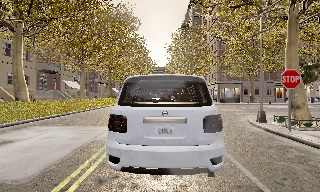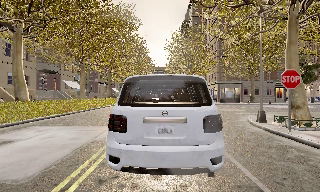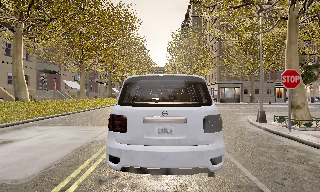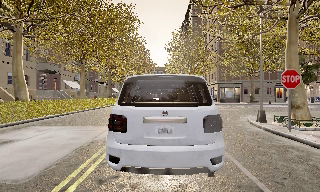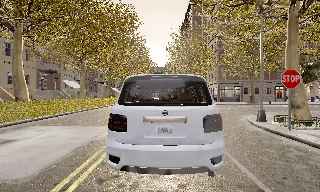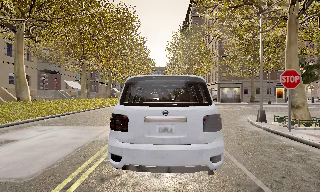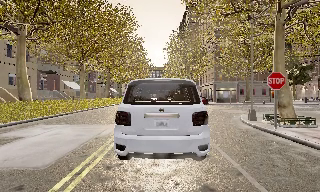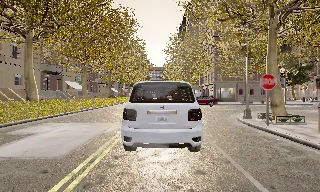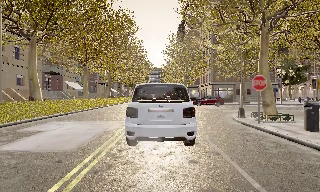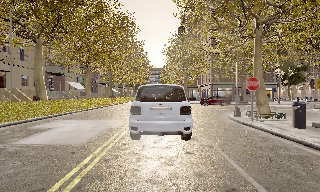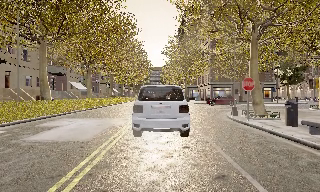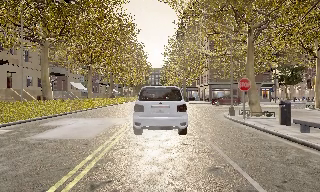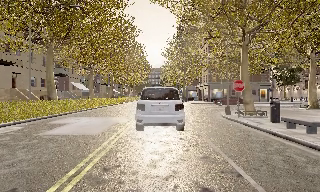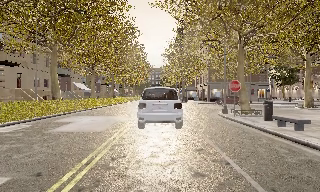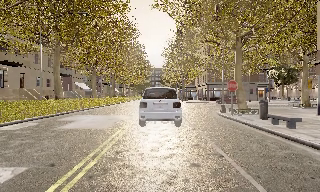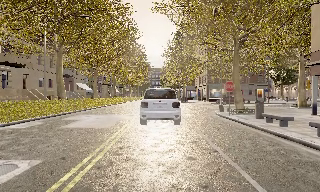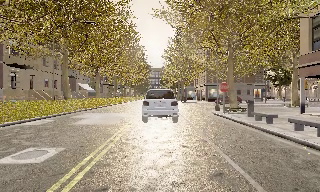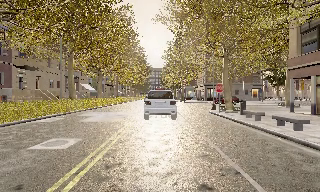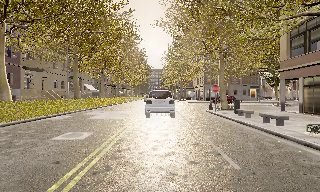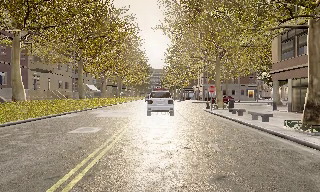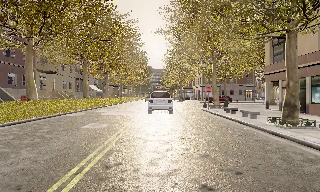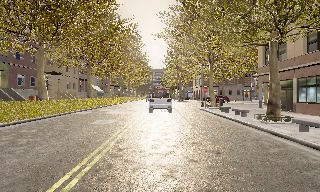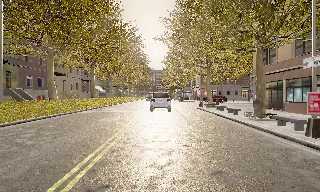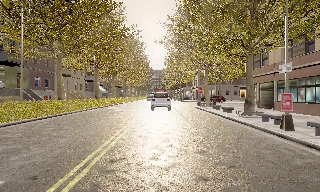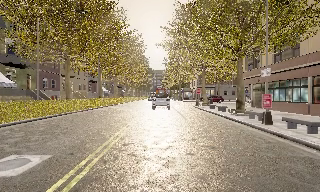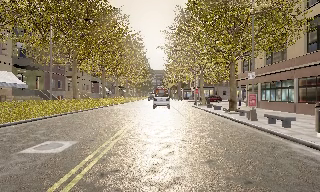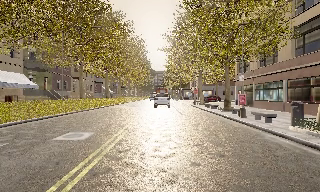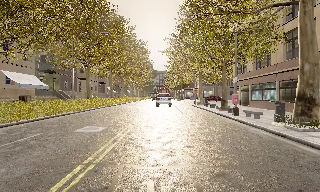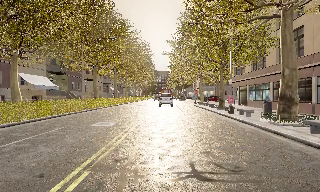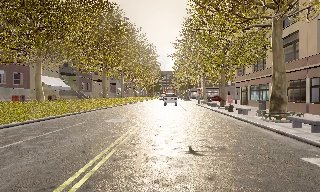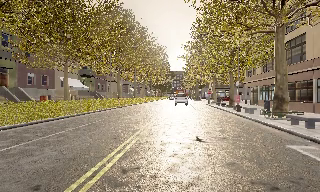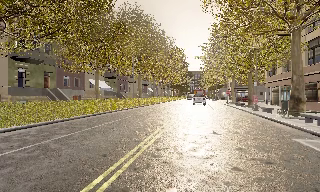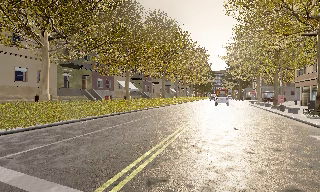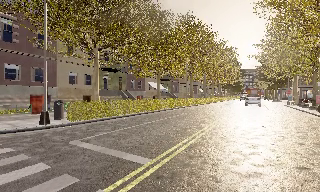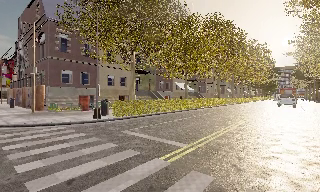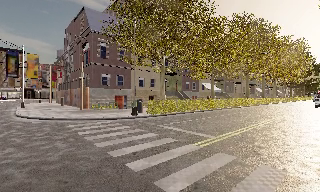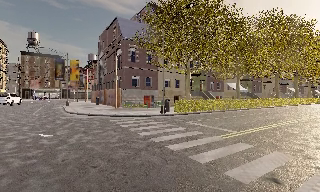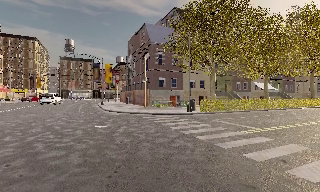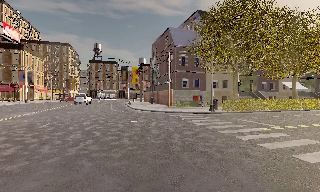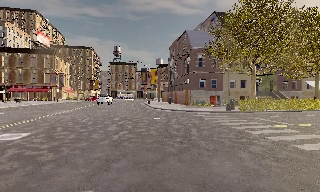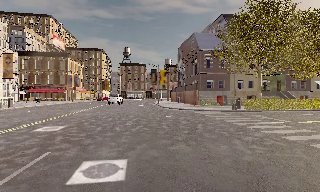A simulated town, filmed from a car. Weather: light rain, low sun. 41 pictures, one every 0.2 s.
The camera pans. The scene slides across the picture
to the right.
The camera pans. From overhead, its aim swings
counterclockwise.
0.0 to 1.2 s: The camera travels backward, about 0.5 m, so what stands in front gets smaller. It gains speed.
1.2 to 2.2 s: The camera travels backward, about 2.5 m, so what stands in front gets smaller.
2.2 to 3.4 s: The camera travels backward, about 4 m, so what stands in front gets smaller. It gains speed.
3.4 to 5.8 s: The camera travels backward, about 15 m, so what stands in front gets smaller.
5.8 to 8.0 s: The camera pans to its left, which is counterclockwise from overhead, by about 80 degrees. It travels backward, about 15 m.
The film runs backward here.
